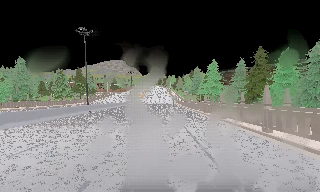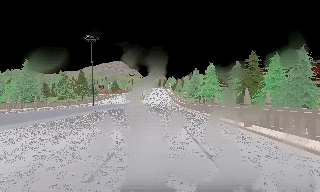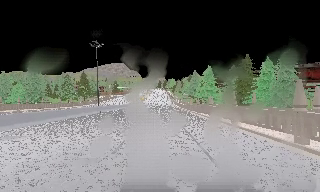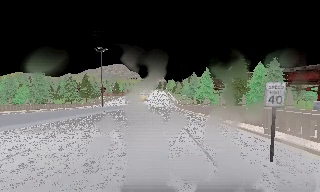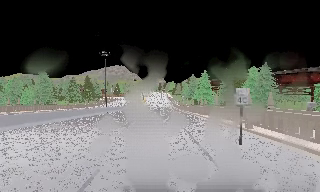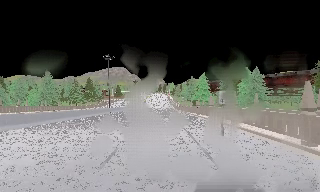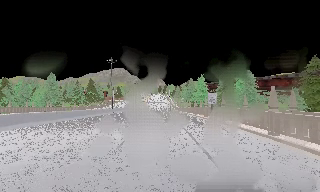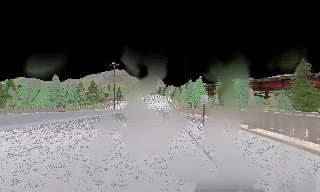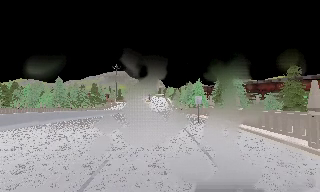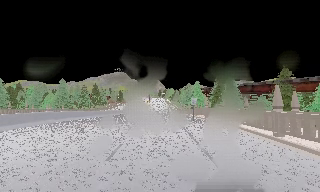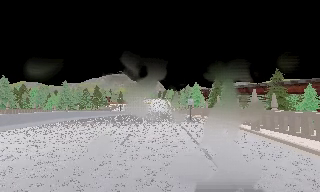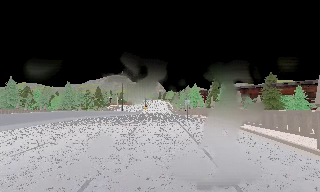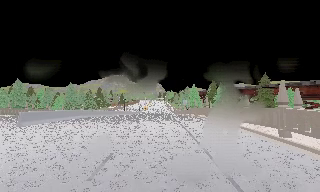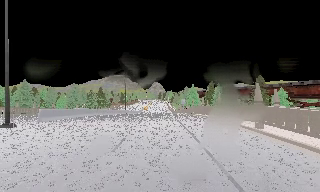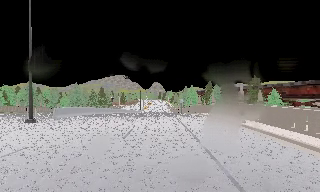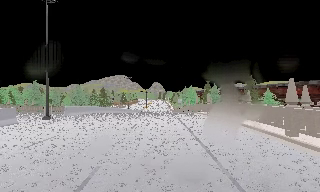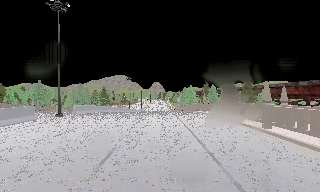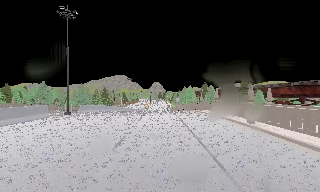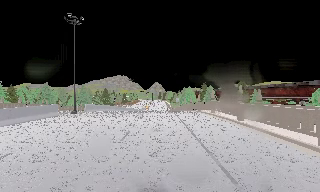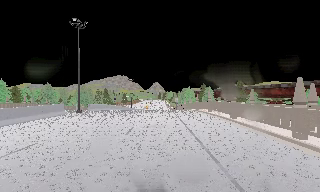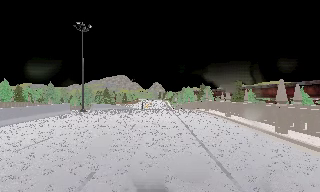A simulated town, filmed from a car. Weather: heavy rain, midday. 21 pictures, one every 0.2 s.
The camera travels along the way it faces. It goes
backward.
0.0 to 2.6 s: The camera travels backward, about 25 m, so what stands in front gets smaller.
2.6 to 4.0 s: The camera travels backward, about 11 m, so what stands in front gets smaller. It loses speed.
The film runs backward here.
